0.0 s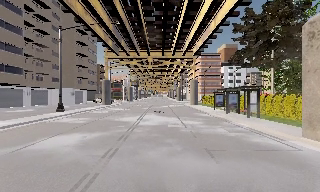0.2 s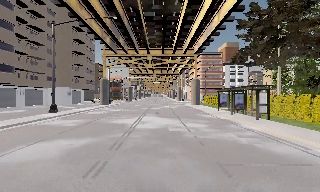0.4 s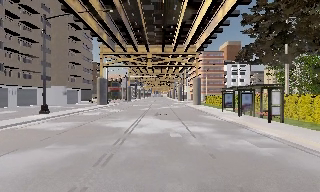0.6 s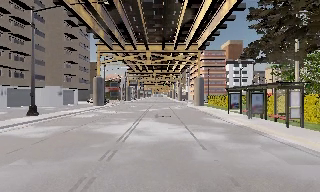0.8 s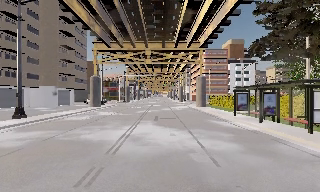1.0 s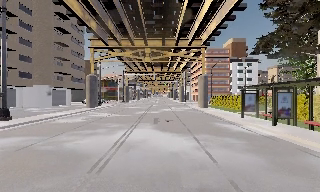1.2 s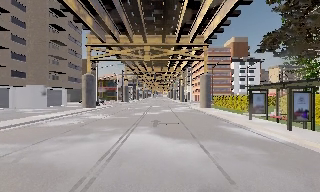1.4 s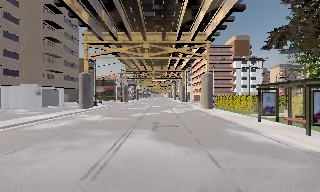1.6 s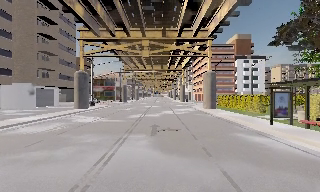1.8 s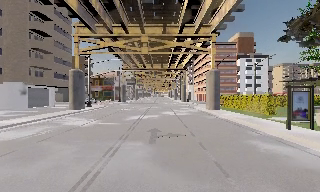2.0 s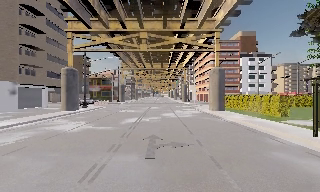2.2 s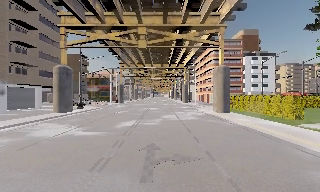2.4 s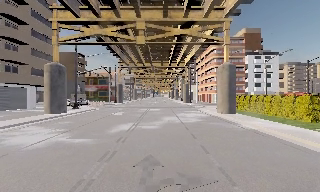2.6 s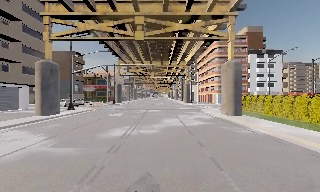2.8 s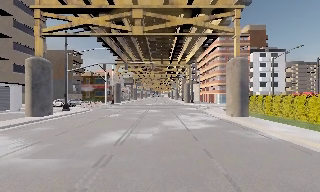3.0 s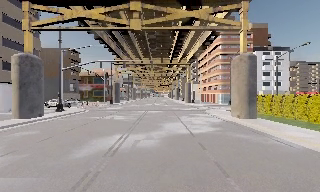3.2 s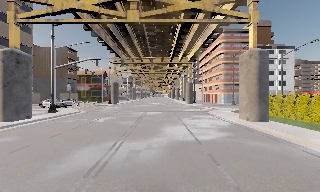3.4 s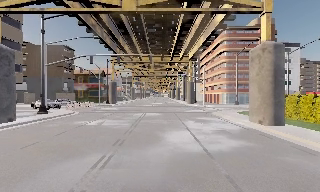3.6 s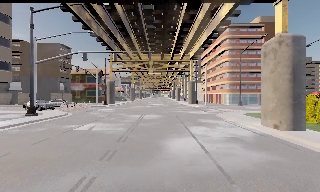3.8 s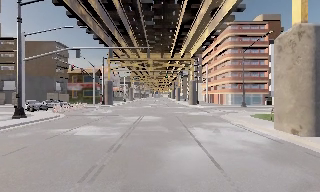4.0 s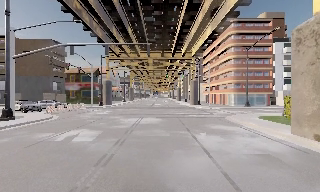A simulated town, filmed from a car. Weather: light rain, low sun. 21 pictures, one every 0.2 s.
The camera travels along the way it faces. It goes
forward.
0.0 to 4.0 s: The camera travels forward, about 25 m, so what stands in front looms larger.
The film runs forward here.
